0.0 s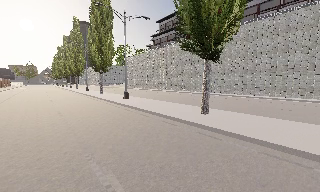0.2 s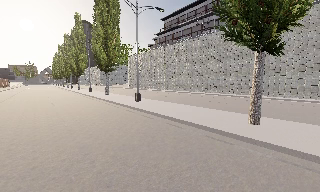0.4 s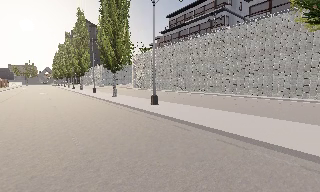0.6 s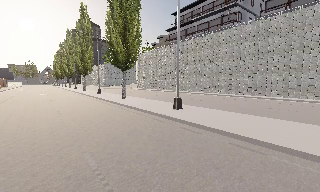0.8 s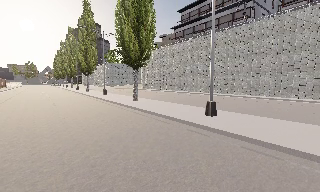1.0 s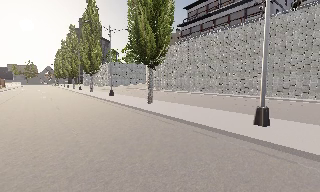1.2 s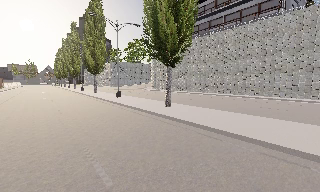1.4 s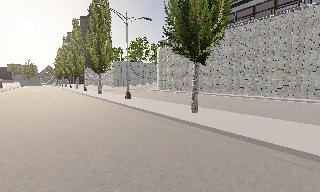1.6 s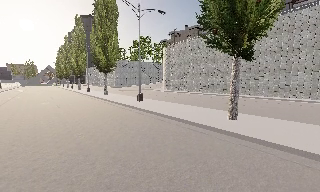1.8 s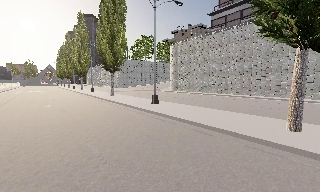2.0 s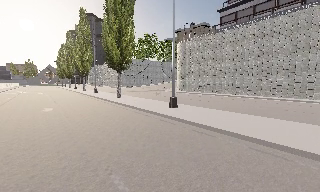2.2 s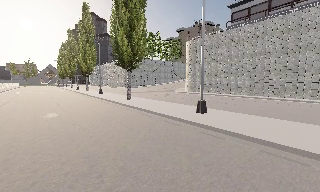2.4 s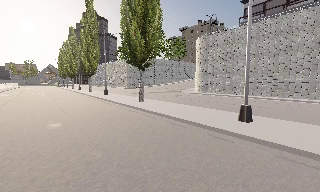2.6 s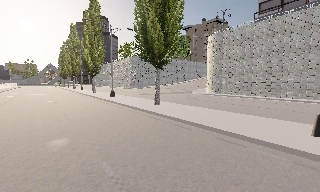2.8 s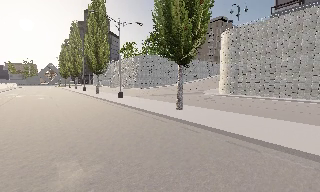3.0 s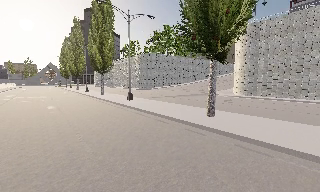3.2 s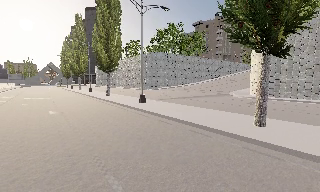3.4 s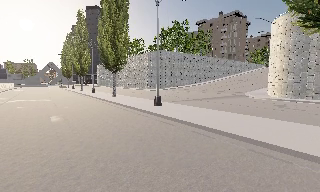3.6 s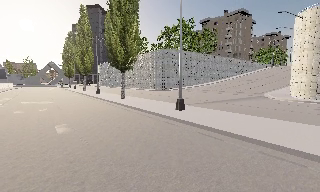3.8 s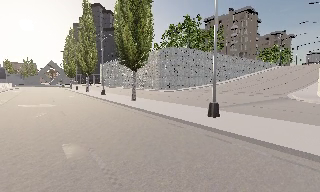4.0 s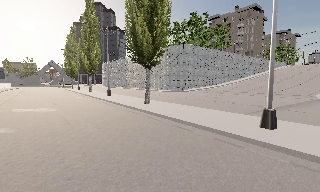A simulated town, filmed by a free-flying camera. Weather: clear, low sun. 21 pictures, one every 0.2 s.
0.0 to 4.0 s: The camera travels forward and to its left, about 45 m, so what stands in front looms larger.
The film runs backward here.
